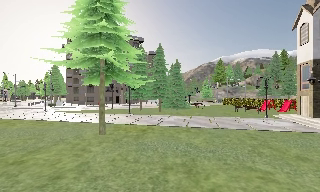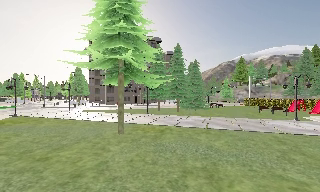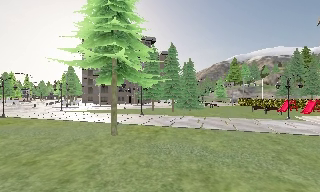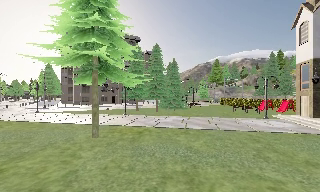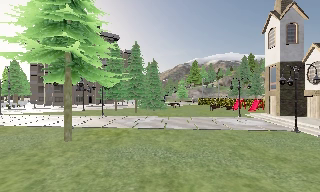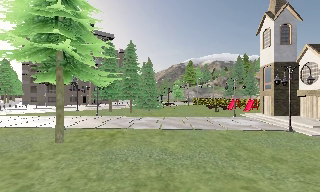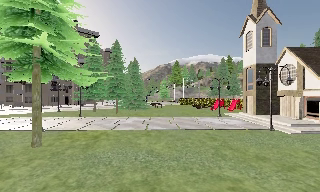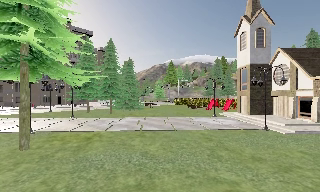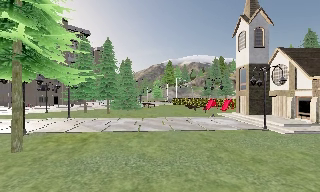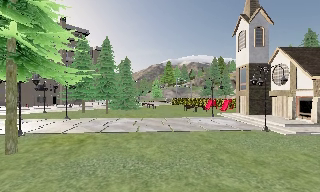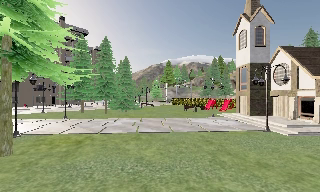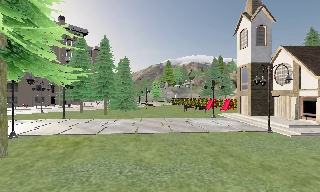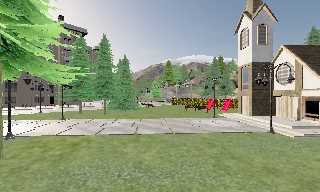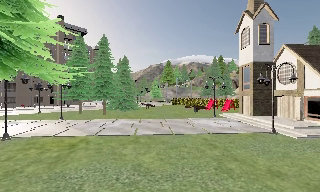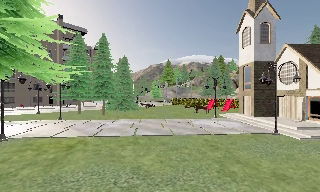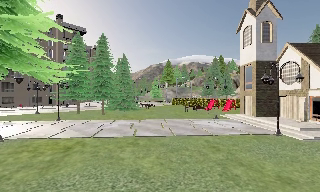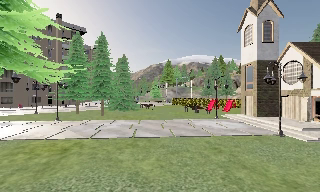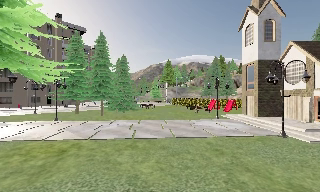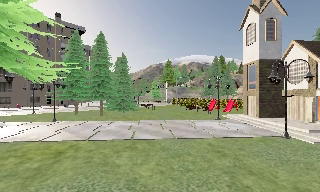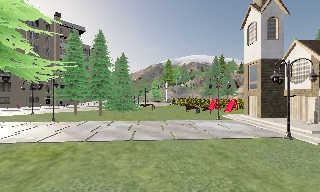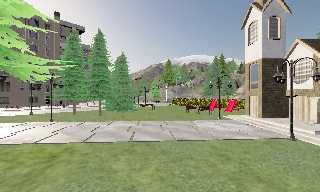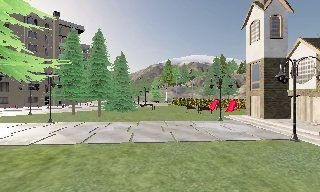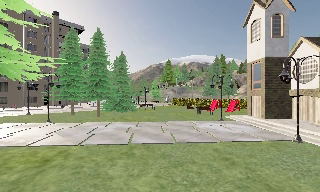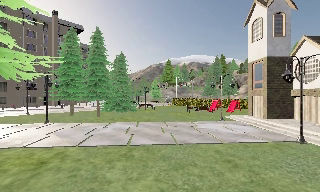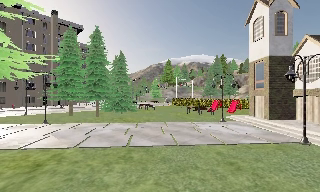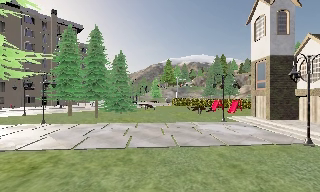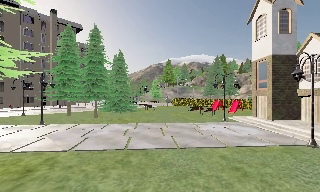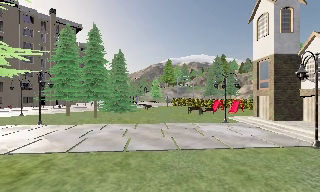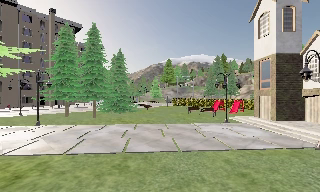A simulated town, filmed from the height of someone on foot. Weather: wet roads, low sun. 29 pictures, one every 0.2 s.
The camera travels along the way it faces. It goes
forward.
0.0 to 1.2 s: The camera pans to its right, which is clockwise from overhead, by about 15 degrees. It travels forward, about 1.5 m, so what stands in front looms larger.
1.2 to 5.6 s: The camera travels forward, about 4.5 m, so what stands in front looms larger.
The film runs forward here.
